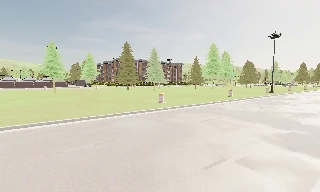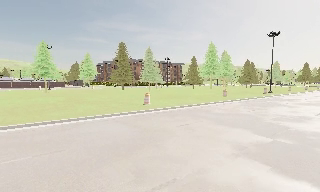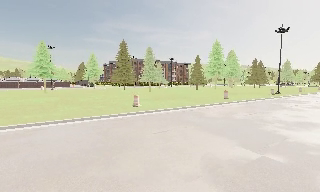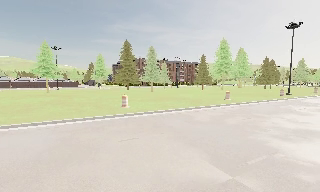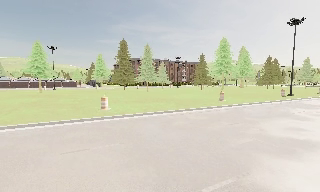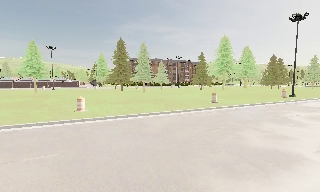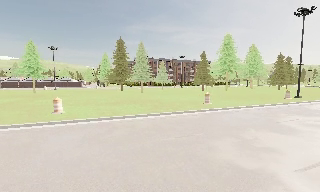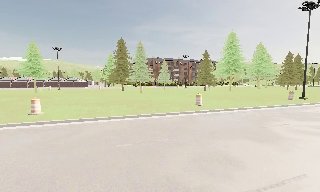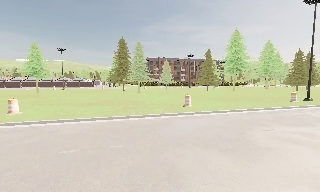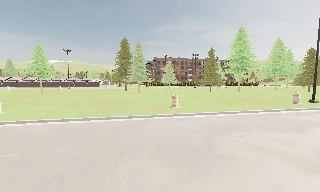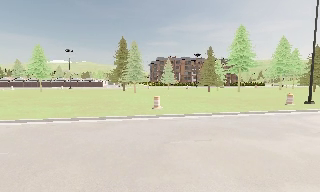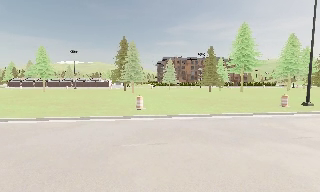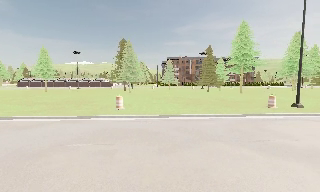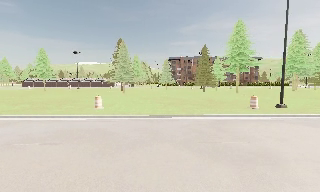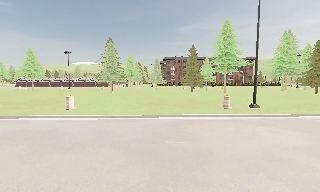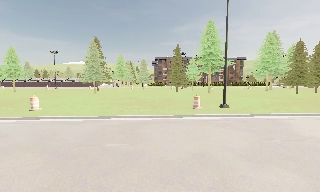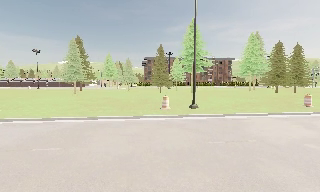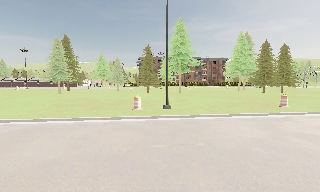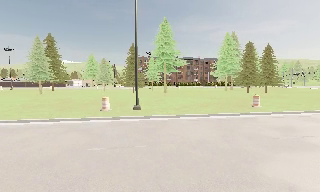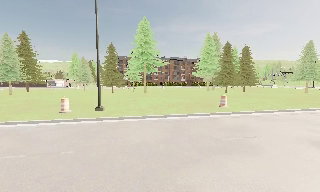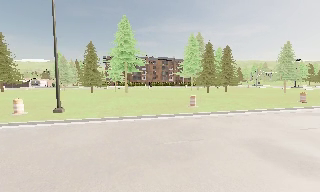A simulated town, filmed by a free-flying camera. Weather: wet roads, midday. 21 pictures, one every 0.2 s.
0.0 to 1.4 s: The camera pans to its left, which is counterclockwise from overhead, by about 15 degrees. It travels to its right and forward, about 14 m, so close, fixed things drift to the left.
1.4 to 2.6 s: The camera pans to its left, which is counterclockwise from overhead, by about 20 degrees. It travels to its right, about 13 m, so close, fixed things drift to the left.
2.6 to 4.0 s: The scene slides to the left, as the camera pans about 15 degrees to its right. It travels to its right, about 15 m, so close, fixed things drift to the left.
The film runs forward here.
